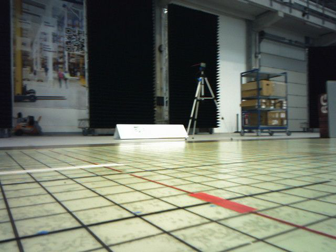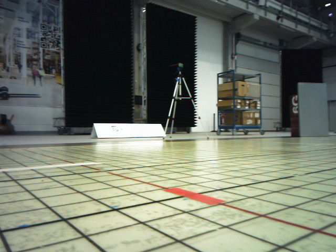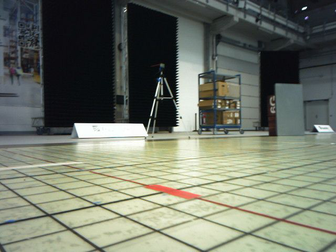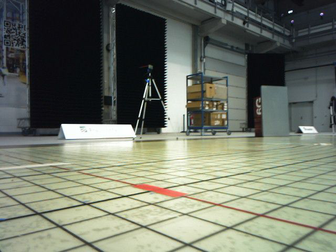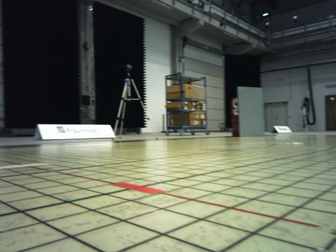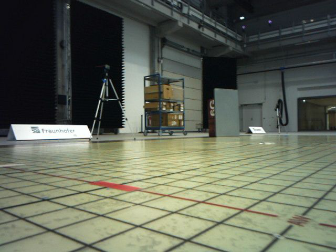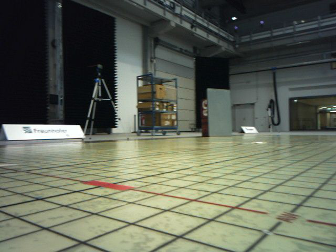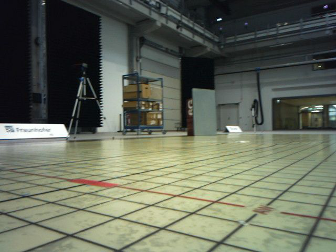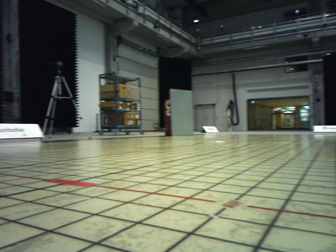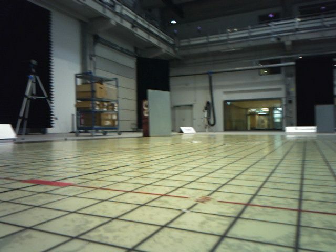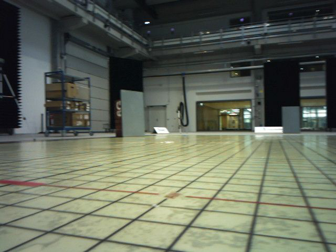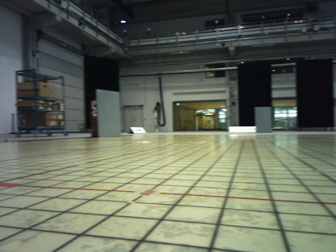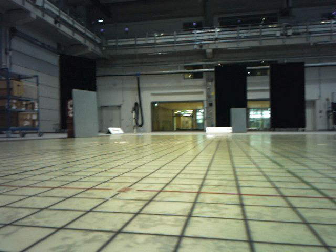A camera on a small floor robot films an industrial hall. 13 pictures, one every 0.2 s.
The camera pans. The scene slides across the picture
to the left.
The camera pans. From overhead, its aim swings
clockwise.
0.0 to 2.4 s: The camera swings to its right by about 45 degrees, and the scene slides to the left. It travels backward, about 0.4 m.
The film runs backward here.
